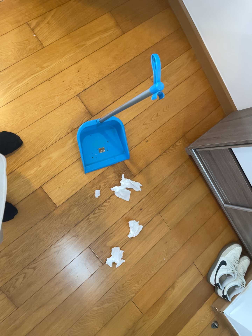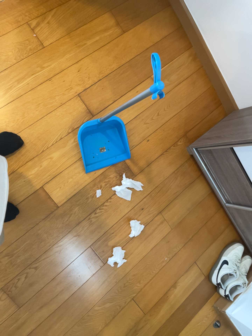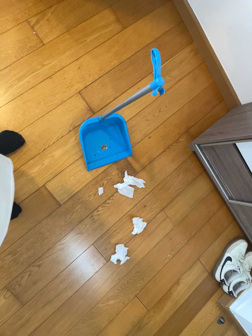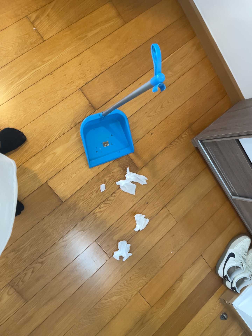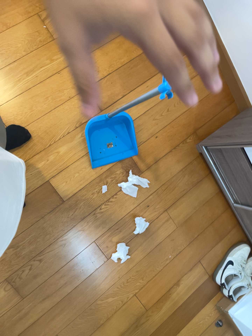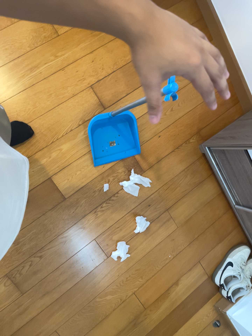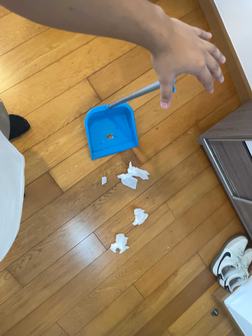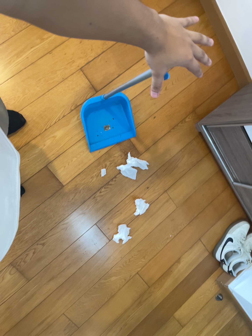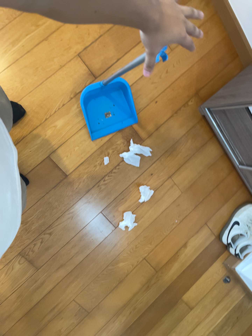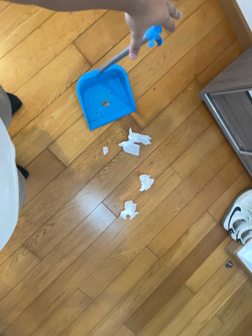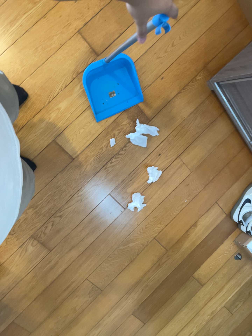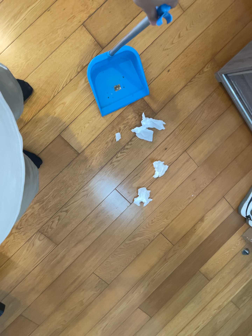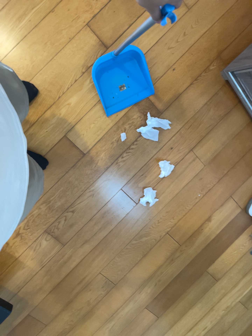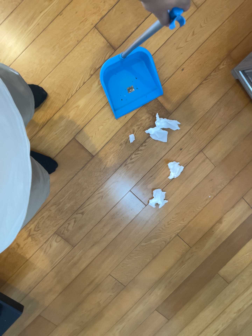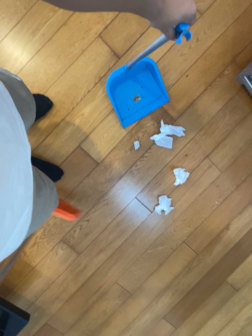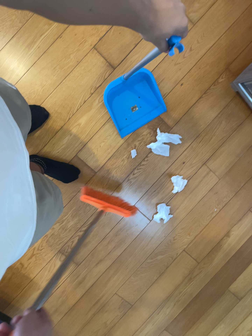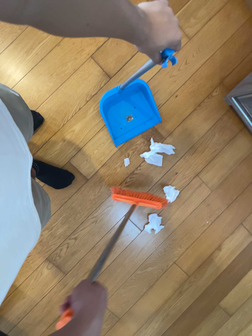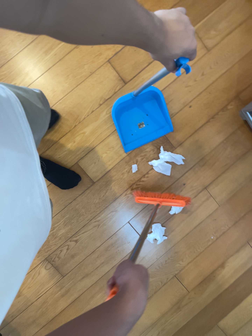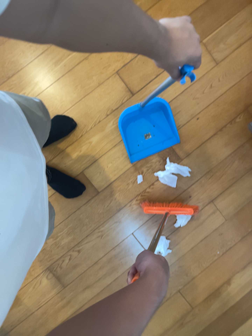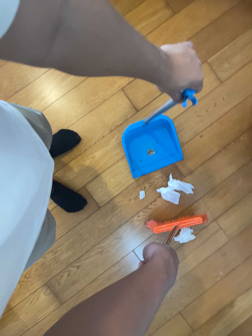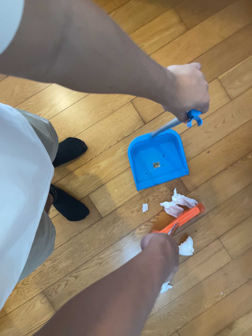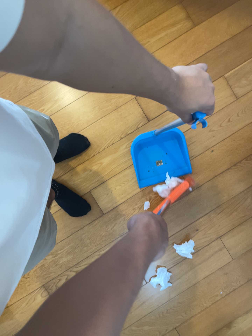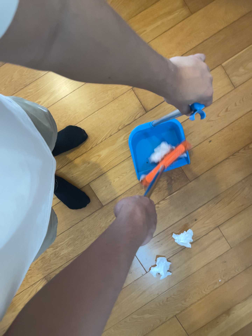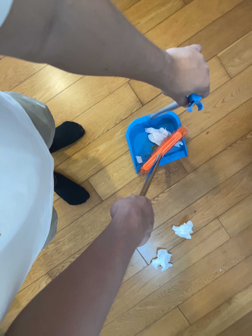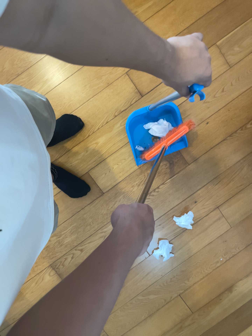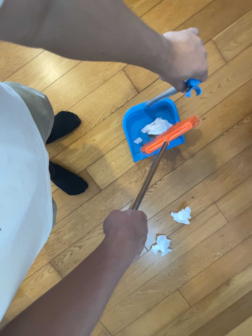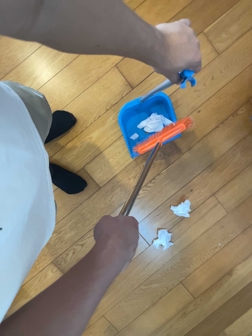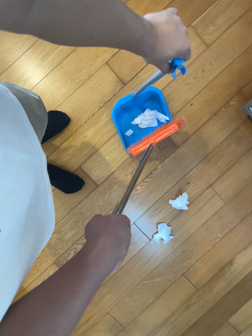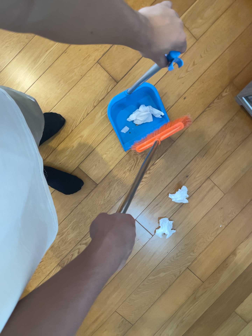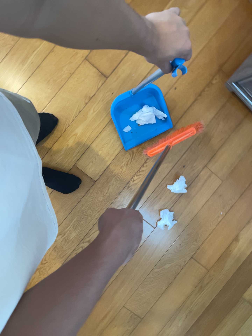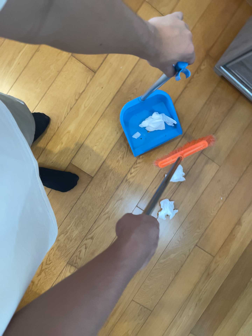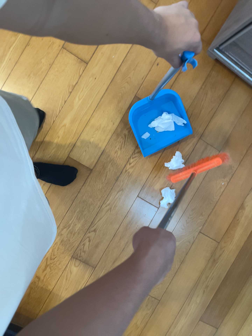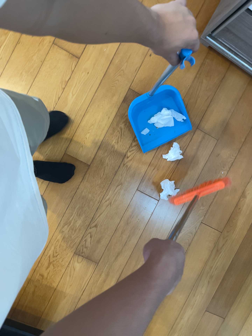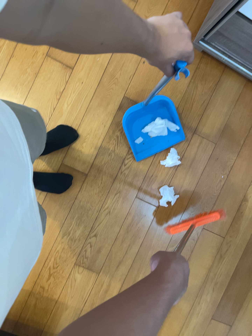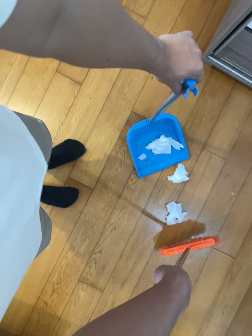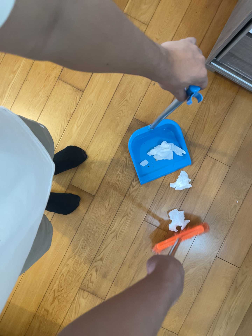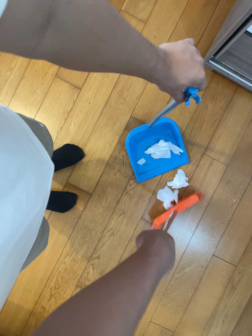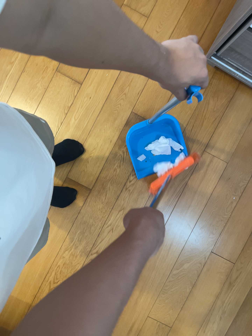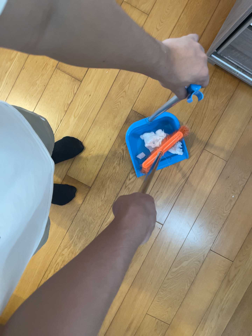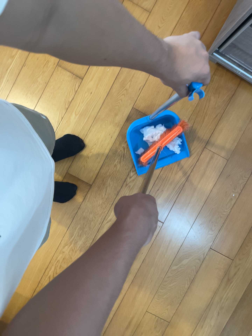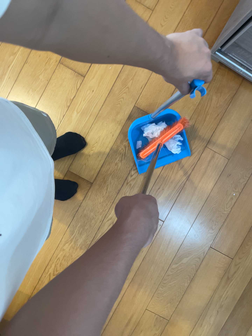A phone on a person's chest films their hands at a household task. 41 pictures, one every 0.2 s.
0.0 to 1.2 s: The camera shifts only a little, or ends up much as it began.
1.2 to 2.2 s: The camera's aim tips toward the bottom of its view by about 10 degrees, and the scene shifts upward.
2.2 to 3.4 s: The camera travels to its right, about 7 cm.
3.4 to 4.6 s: The camera shifts only a little, or ends up much as it began.
4.6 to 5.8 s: The camera travels toward the bottom of its view, about 7 cm, so close, fixed things drift upward. It rolls about its line of sight by about 15 degrees, and the scene rotates counterclockwise.
5.8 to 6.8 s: The camera travels to its right, about 14 cm. It rolls about its line of sight by about 15 degrees, and the scene rotates counterclockwise.
6.8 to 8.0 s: The camera shifts only a little, or ends up much as it began.
The film runs forward here.
